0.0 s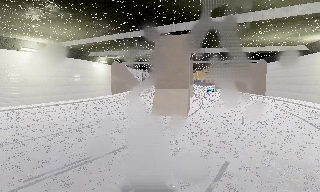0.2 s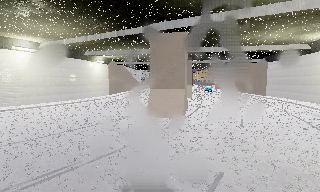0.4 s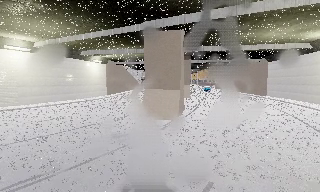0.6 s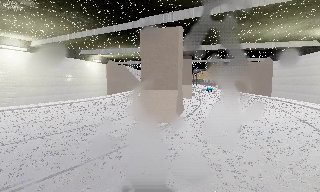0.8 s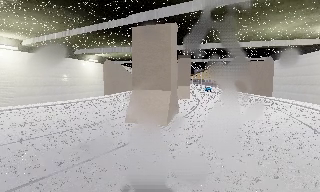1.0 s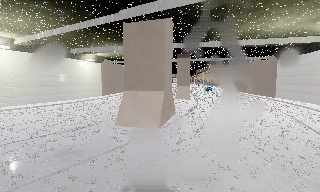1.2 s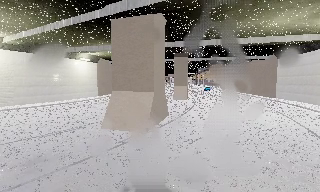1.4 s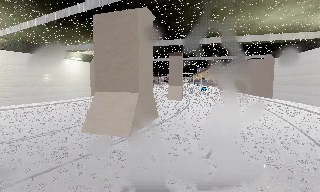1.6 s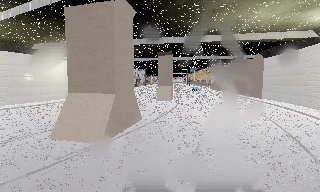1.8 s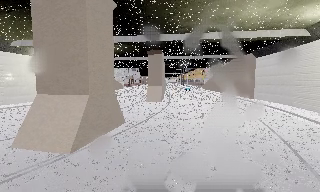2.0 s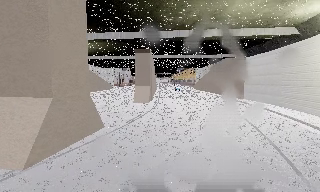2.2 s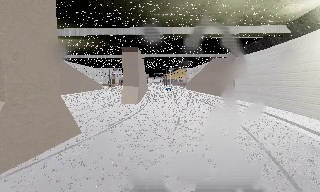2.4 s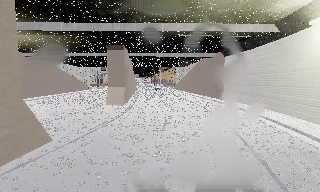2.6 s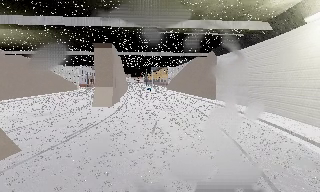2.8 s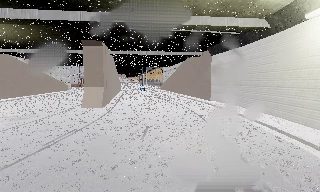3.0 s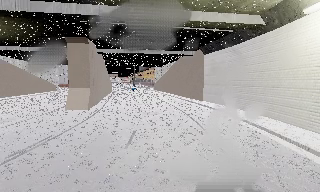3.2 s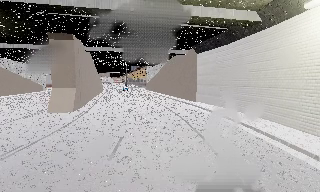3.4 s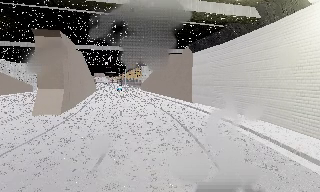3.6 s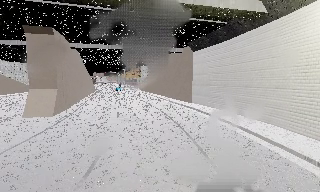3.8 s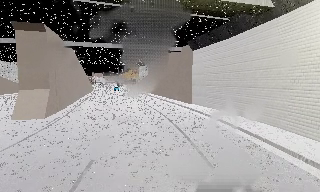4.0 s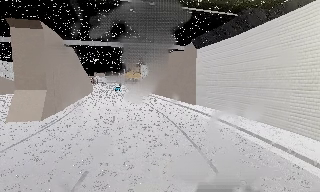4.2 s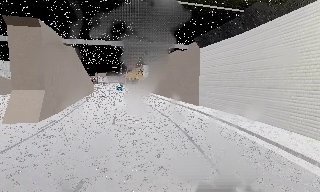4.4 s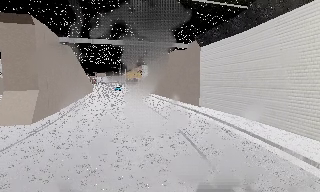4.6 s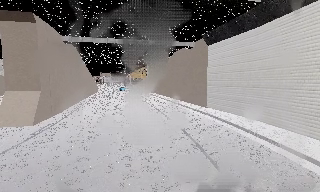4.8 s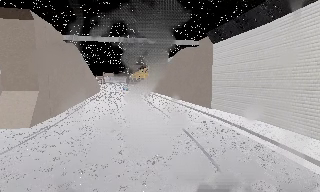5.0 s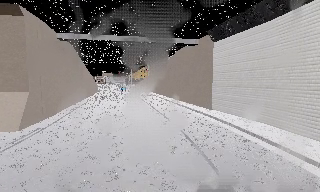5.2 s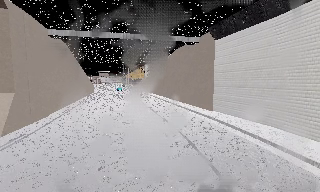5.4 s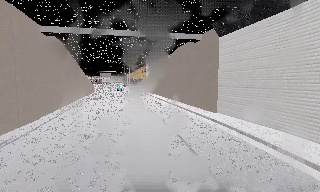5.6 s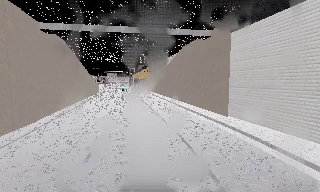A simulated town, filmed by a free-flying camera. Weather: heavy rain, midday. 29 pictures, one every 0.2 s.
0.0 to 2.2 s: The camera travels forward and to its right, about 9 m, so what stands in front looms larger.
2.2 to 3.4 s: The camera swings to its right by about 15 degrees, and the scene slides to the left. It travels forward, about 4.5 m, so what stands in front looms larger.
3.4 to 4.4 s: The camera travels forward, about 3 m, so what stands in front looms larger.
4.4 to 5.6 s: The camera travels forward, about 4 m, so what stands in front looms larger. It gains speed.
The film runs forward here.
